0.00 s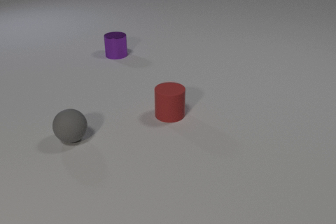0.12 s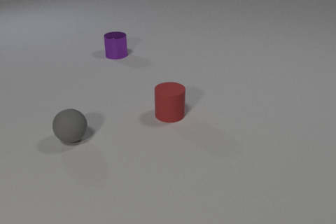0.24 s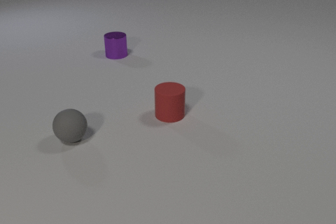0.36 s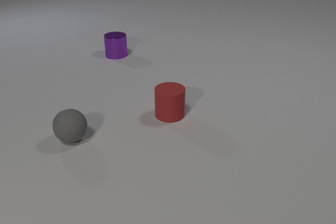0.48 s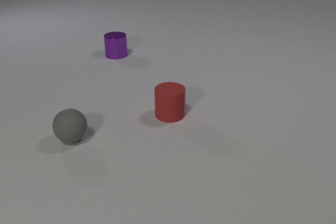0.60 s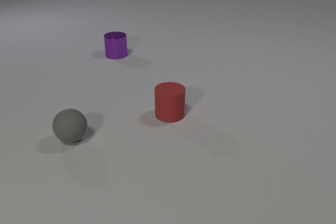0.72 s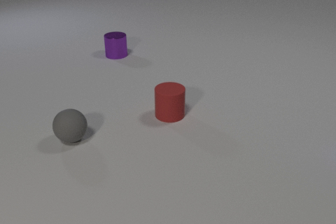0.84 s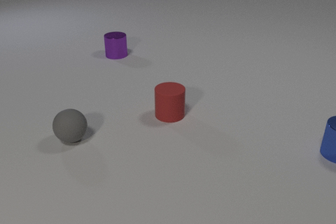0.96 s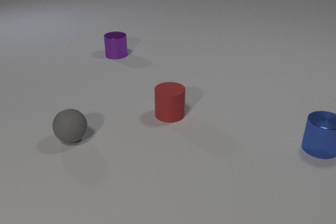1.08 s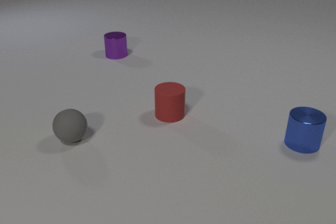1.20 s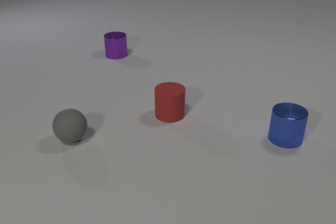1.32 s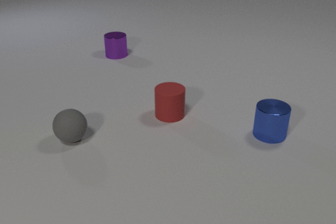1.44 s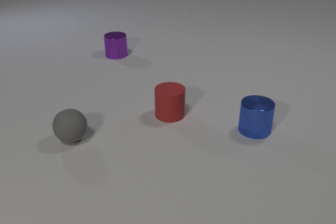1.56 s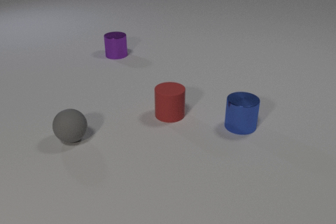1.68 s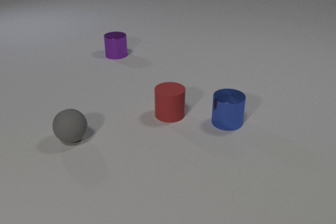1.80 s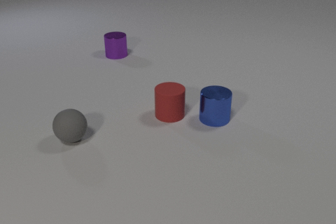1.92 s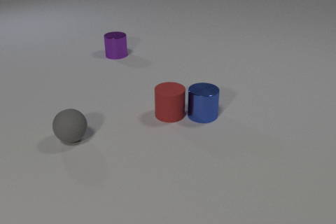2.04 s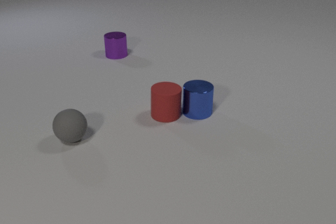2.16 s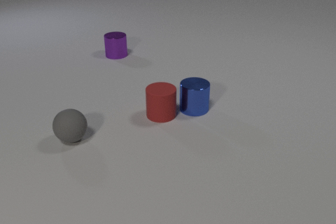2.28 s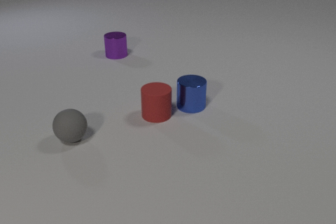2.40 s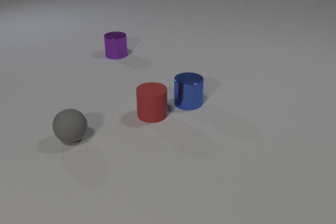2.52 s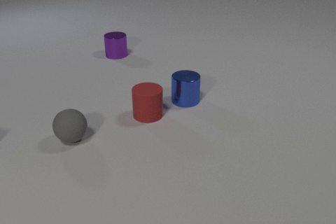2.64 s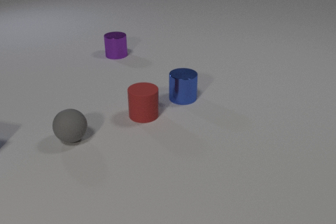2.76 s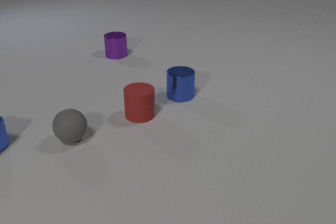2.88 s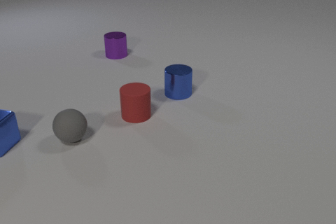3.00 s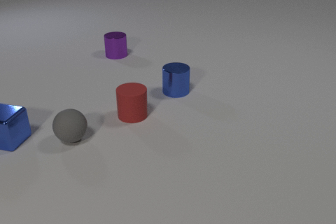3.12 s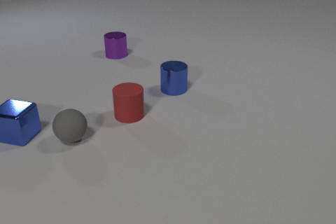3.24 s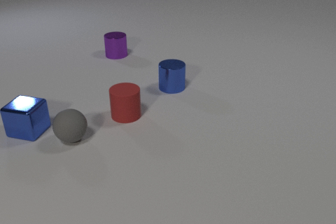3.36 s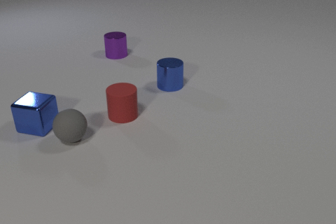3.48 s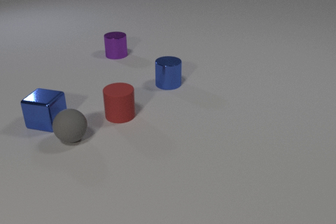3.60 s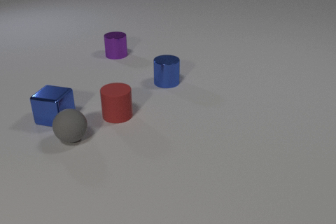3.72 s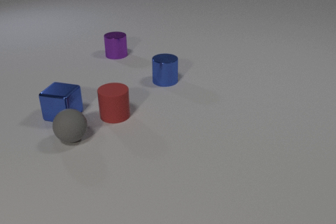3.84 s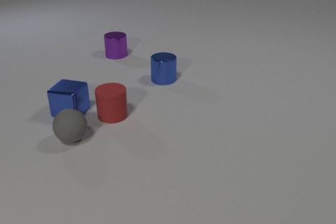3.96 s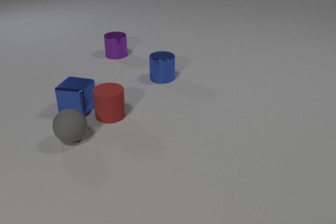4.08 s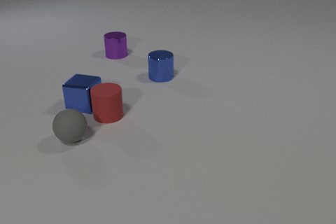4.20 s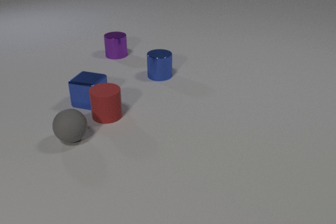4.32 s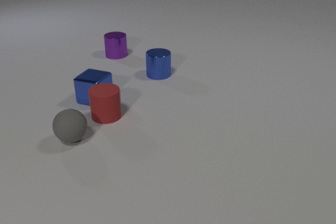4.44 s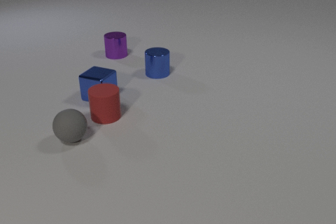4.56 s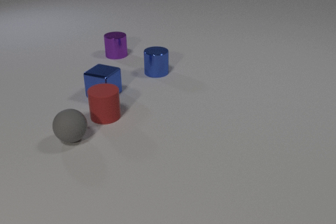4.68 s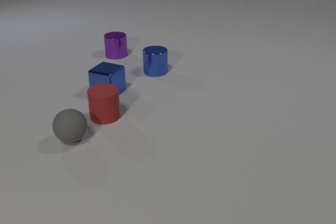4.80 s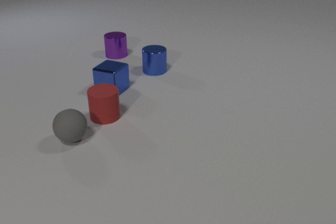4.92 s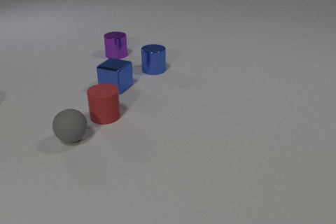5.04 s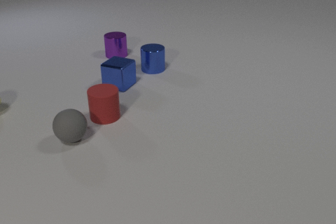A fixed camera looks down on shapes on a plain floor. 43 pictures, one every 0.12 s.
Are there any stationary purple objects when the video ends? yes.
What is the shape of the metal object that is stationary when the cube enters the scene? cylinder.
What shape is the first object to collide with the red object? cylinder.
0.00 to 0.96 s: The blue metal cylinder comes in at the right edge, slides to the left.
0.96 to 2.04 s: The blue metal cylinder slides to the left. The blue metal cylinder and the red rubber cylinder collide.
2.04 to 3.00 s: The blue metal cylinder slides away from the camera and to the left. The red rubber cylinder slides to the left. The blue metal cube comes in at the left edge, slides to the right and away from the camera.
3.00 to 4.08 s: The blue metal cylinder slides away from the camera and to the left. The red rubber cylinder slides to the left. The blue metal cube slides to the right and away from the camera.
4.08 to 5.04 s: The blue metal cylinder slides away from the camera and to the left. The blue metal cube slides away from the camera and to the right. The red rubber cylinder and the blue metal cube collide.
